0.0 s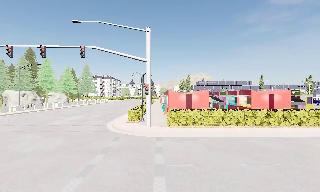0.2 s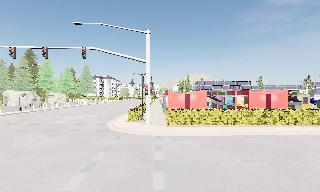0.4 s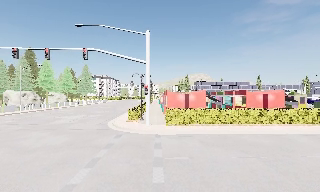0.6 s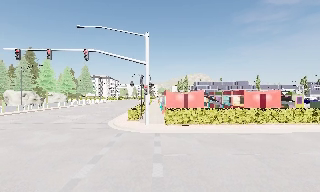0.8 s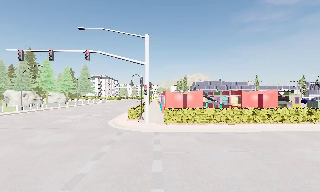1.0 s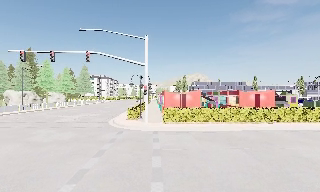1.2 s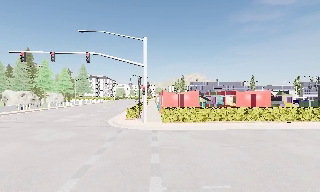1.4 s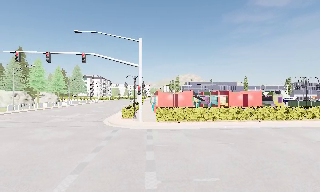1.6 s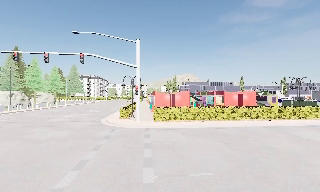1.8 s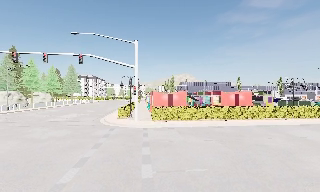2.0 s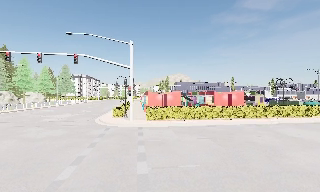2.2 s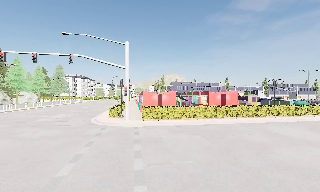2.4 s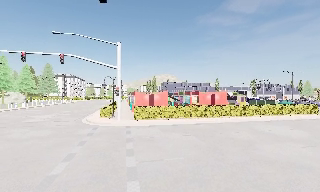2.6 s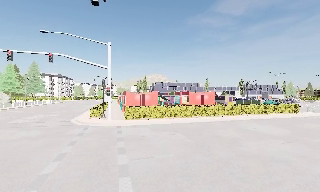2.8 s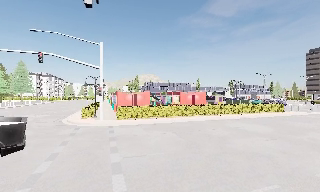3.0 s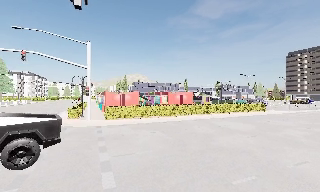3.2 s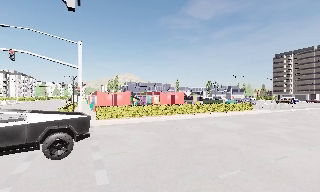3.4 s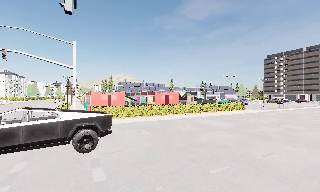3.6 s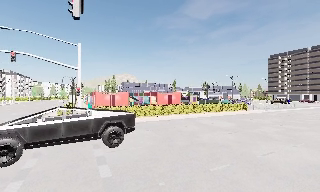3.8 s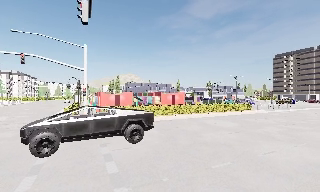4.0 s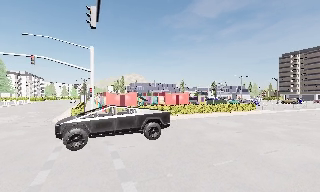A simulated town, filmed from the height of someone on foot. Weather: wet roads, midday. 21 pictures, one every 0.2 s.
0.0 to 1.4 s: The camera travels backward, about 2.5 m, so what stands in front gets smaller.
1.4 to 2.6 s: The camera swings to its right by about 10 degrees, and the scene slides to the left. It travels backward, about 1.5 m, so what stands in front gets smaller.
2.6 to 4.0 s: The camera travels backward, about 2 m, so what stands in front gets smaller.
The film runs backward here.
